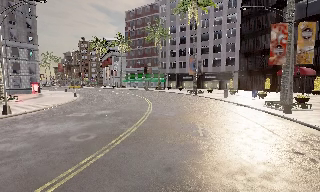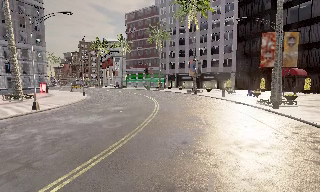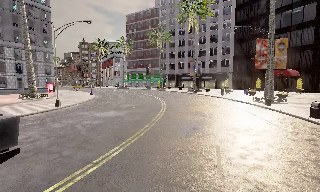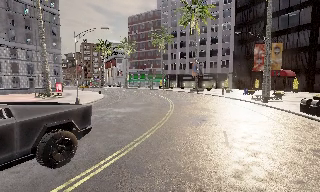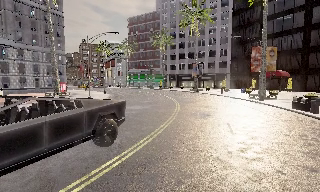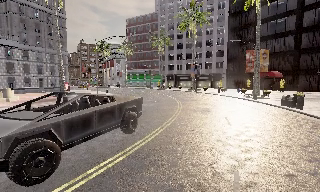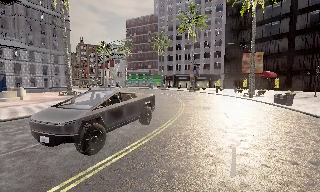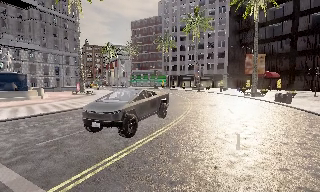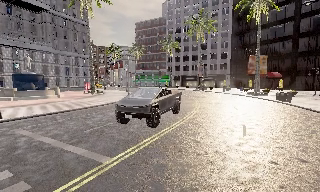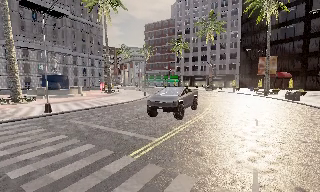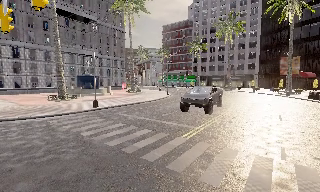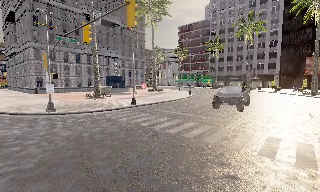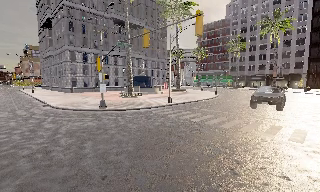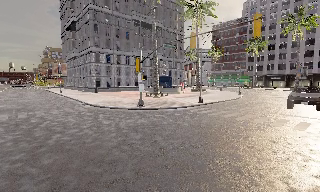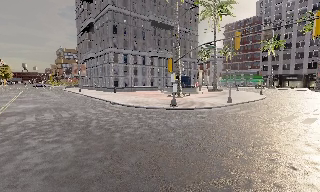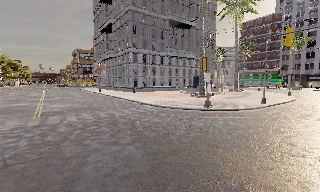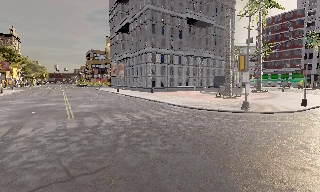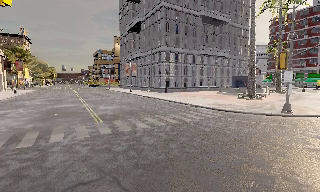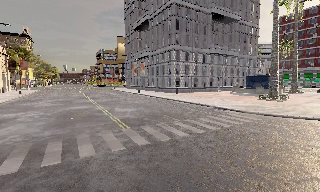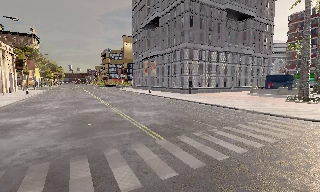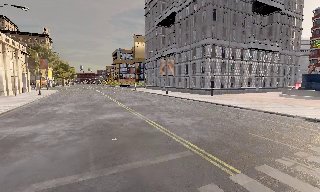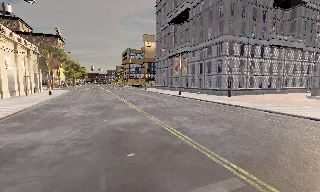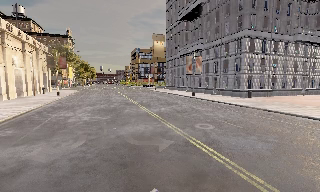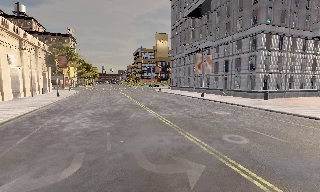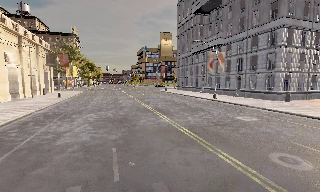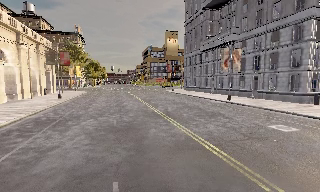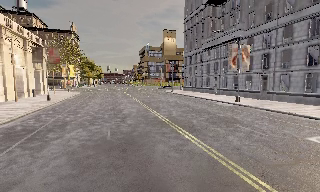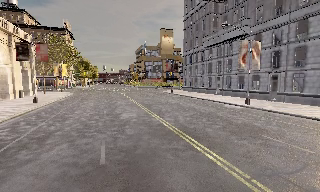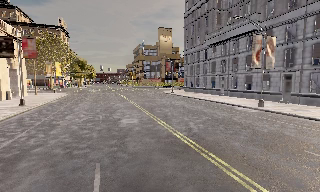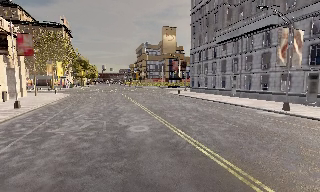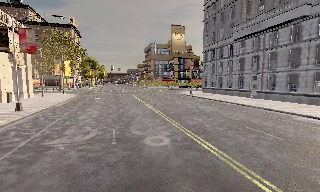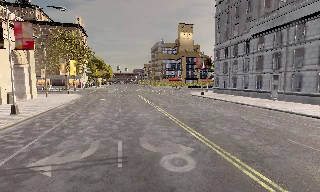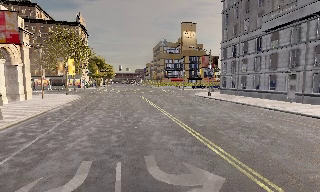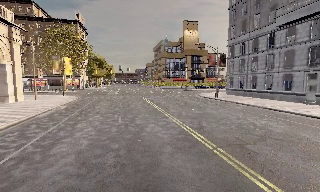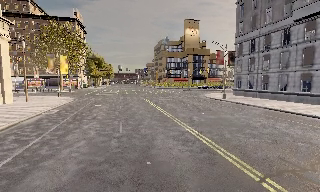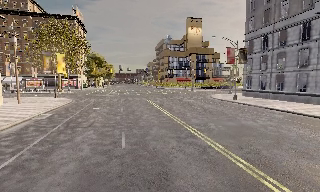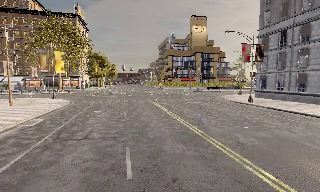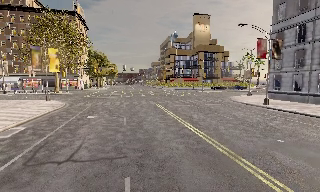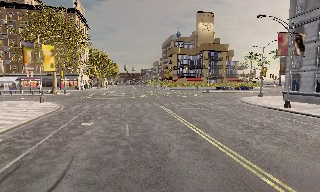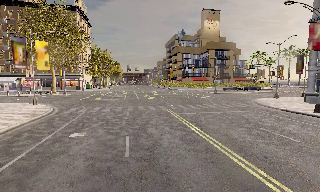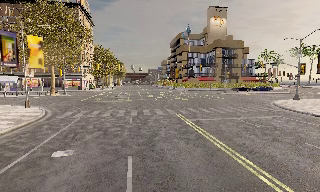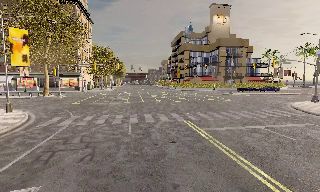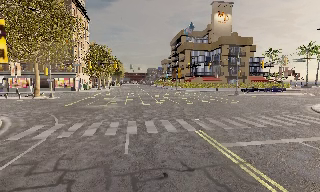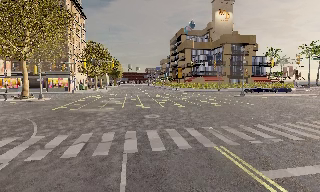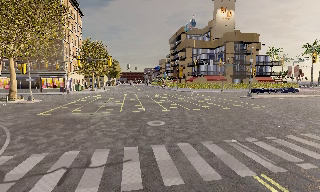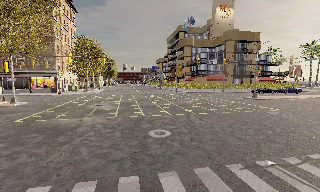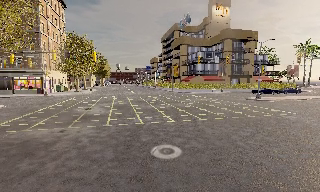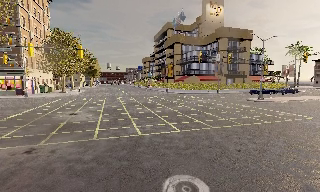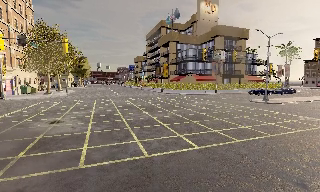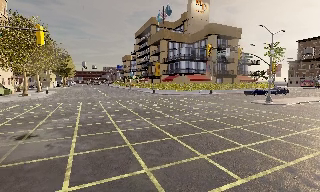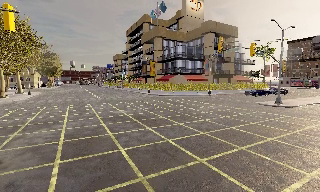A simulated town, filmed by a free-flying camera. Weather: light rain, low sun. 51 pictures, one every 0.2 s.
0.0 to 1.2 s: The camera travels backward and to its left, about 12 m, so what stands in front gets smaller.
1.2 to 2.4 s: The camera swings to its left by about 20 degrees, and the scene slides to the right. It travels backward and to its left, about 13 m, so what stands in front gets smaller.
2.4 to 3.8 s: The camera swings to its left by about 15 degrees, and the scene slides to the right. It travels to its left, about 15 m, so close, fixed things drift to the right.
3.8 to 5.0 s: The camera swings to its left by about 15 degrees, and the scene slides to the right. It travels forward and to its left, about 13 m, so what stands in front looms larger.
5.0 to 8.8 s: The camera travels forward, about 40 m, so what stands in front looms larger.
8.8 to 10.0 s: The camera pans to its right, which is clockwise from overhead, by about 15 degrees. It travels forward, about 13 m, so what stands in front looms larger.
The film runs backward here.
